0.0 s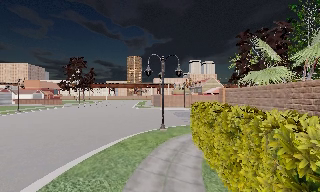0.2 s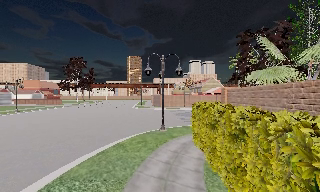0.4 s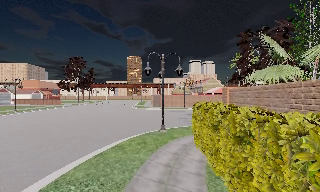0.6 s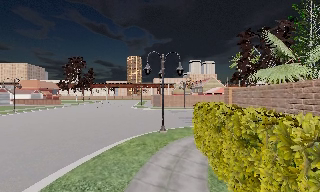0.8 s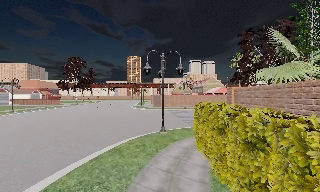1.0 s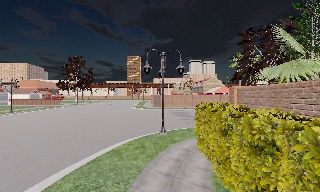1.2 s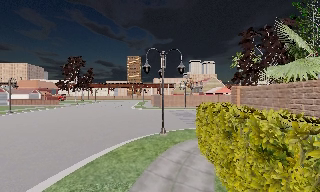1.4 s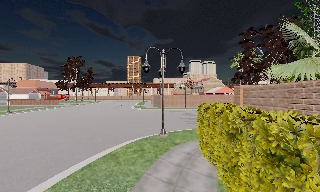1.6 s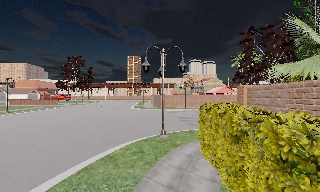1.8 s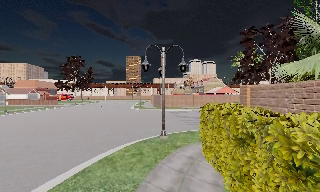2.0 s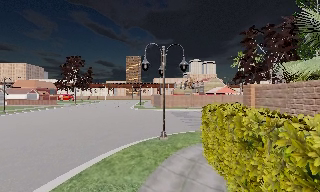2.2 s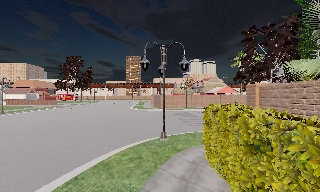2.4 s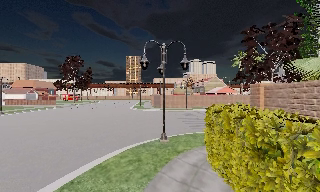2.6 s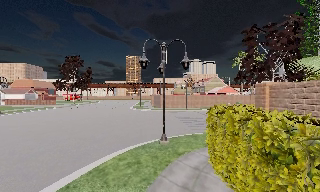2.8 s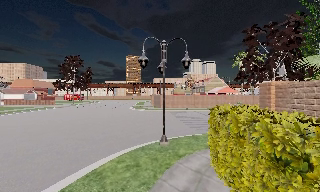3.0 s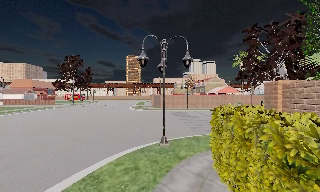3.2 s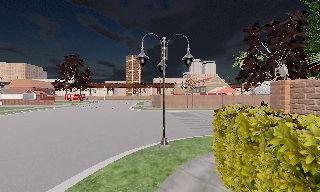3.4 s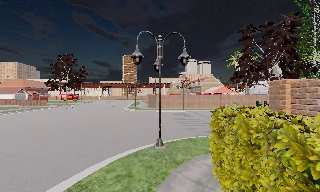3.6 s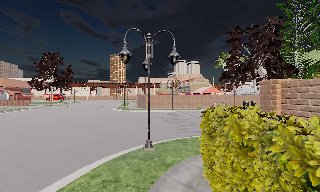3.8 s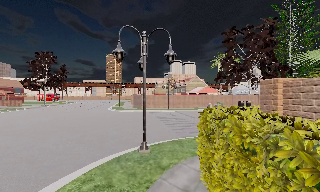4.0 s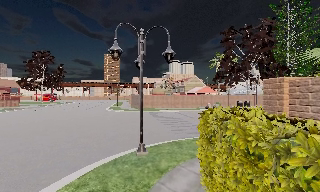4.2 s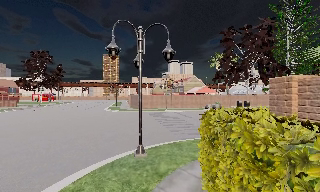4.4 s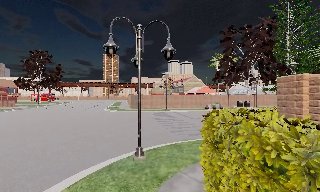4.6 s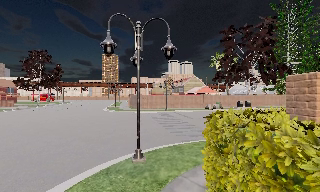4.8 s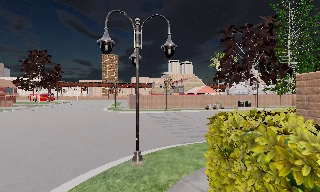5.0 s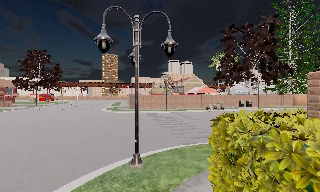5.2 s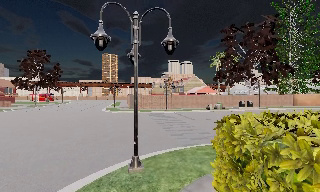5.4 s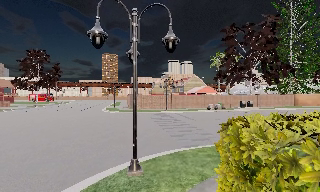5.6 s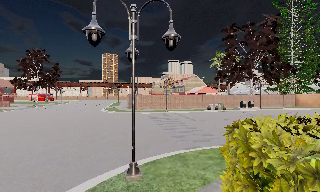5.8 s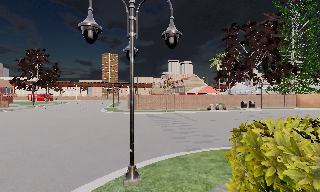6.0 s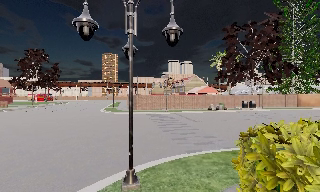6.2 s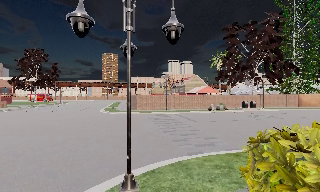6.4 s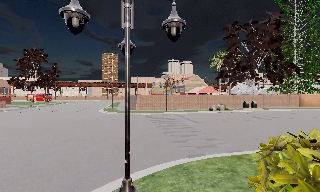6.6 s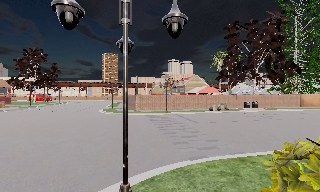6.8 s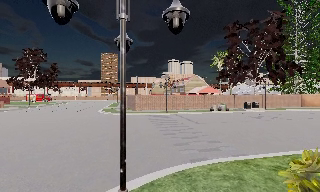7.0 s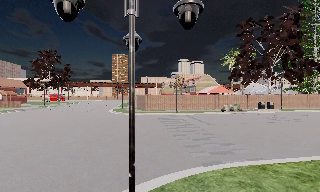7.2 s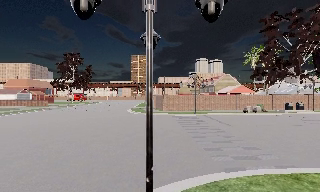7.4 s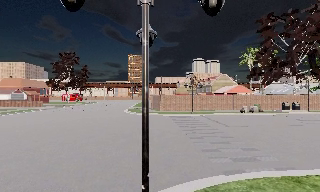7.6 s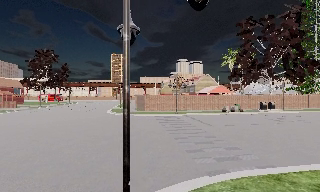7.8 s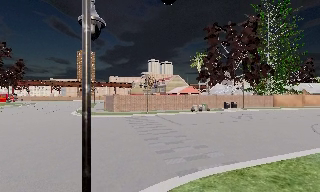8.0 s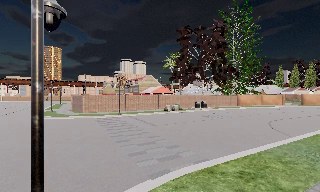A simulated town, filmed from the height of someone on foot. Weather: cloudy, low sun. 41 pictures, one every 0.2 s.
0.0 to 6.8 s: The camera travels forward, about 7 m, so what stands in front looms larger.
6.8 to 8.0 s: The scene slides to the left, as the camera pans about 15 degrees to its right. It travels forward, about 1 m, so what stands in front looms larger.
The film runs forward here.
